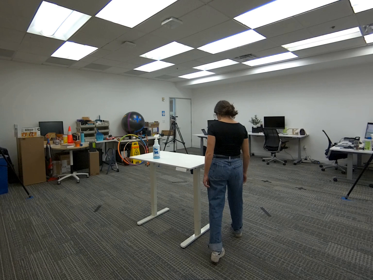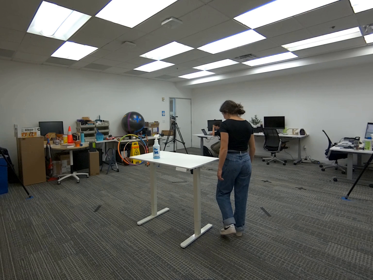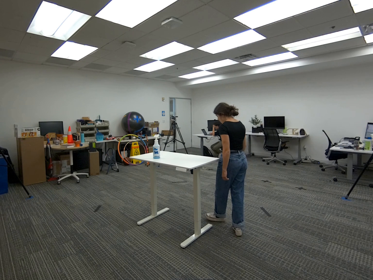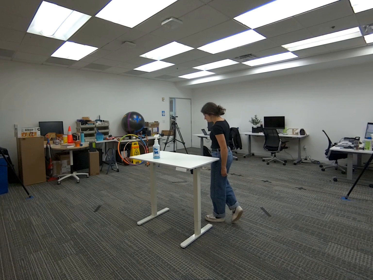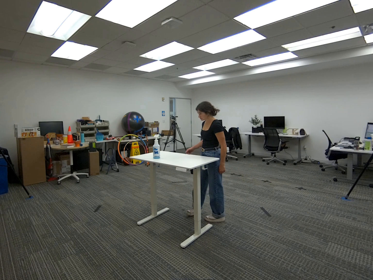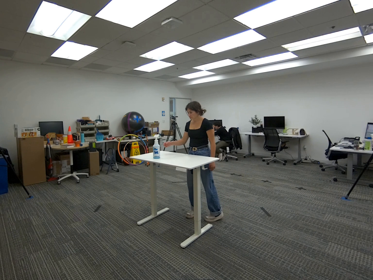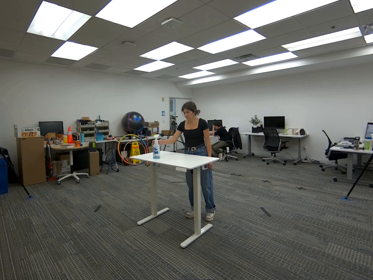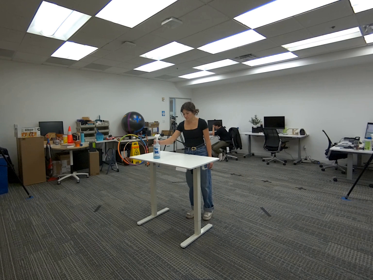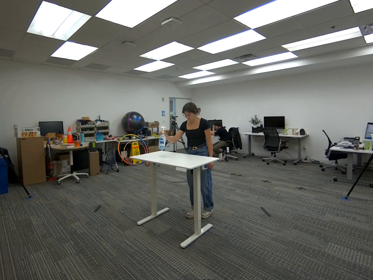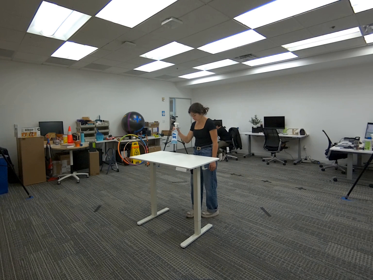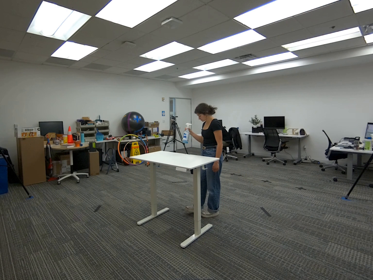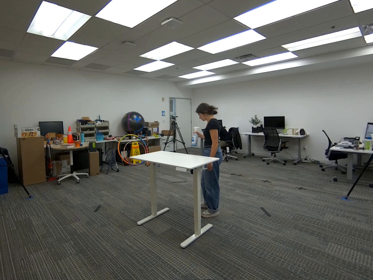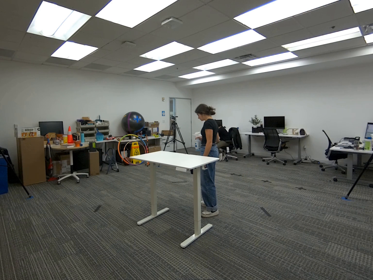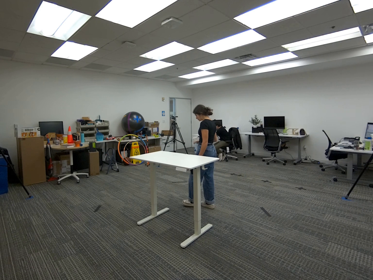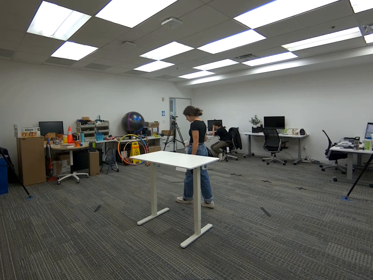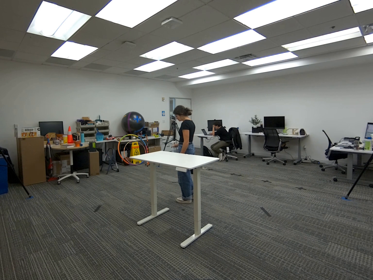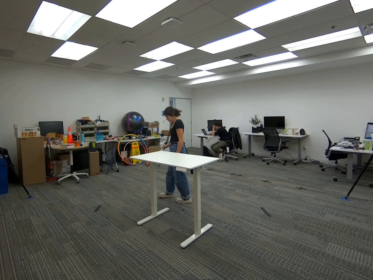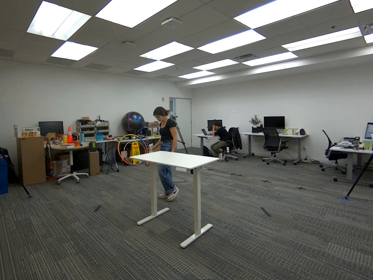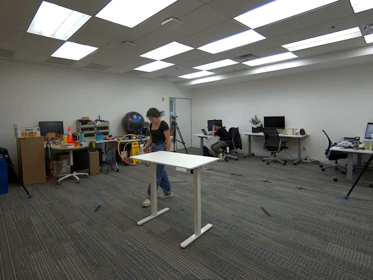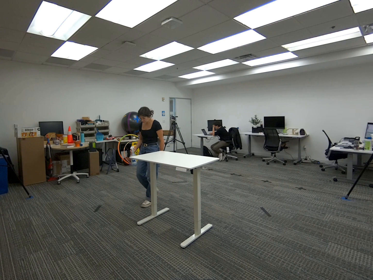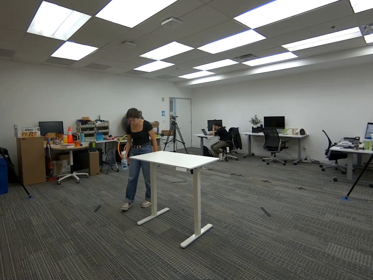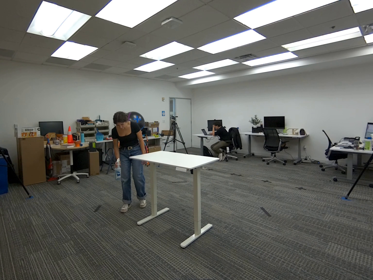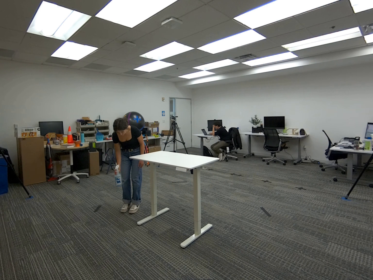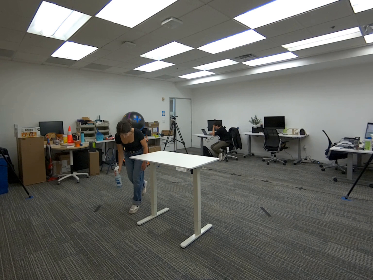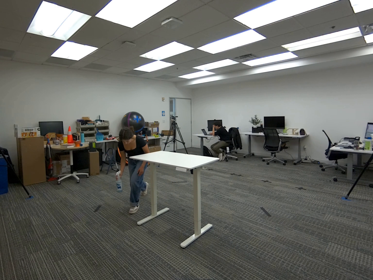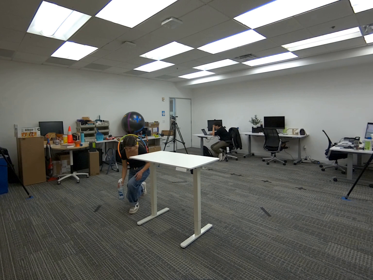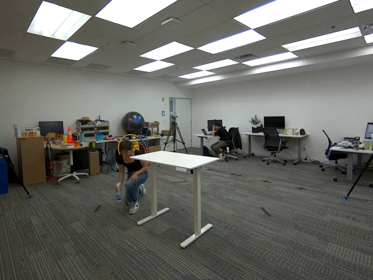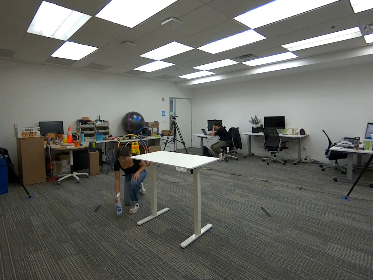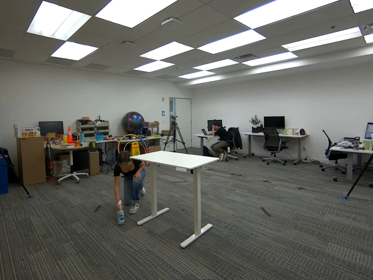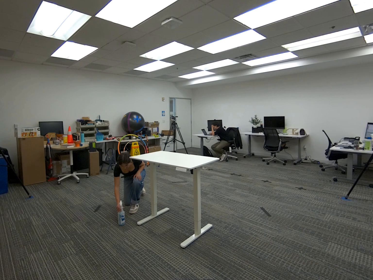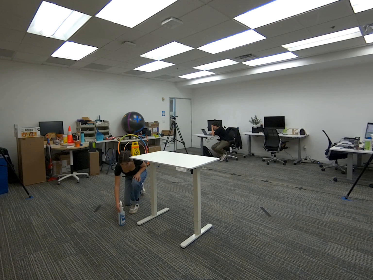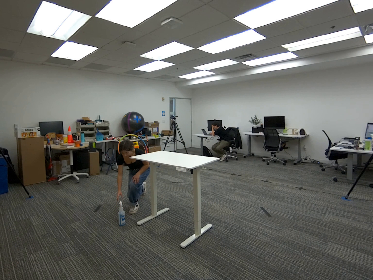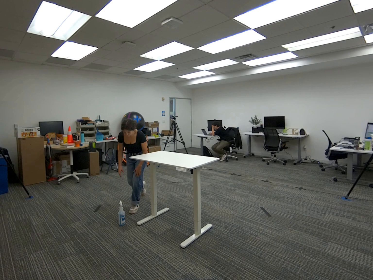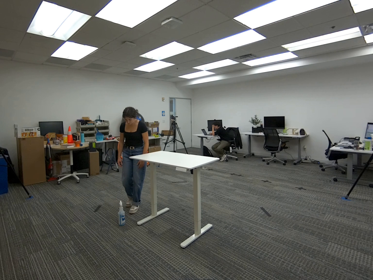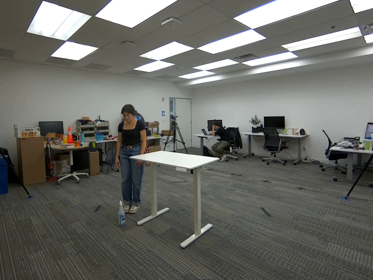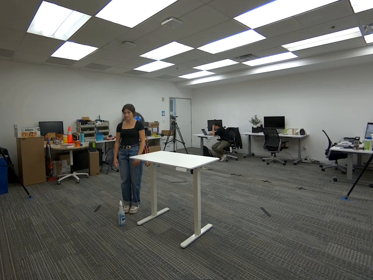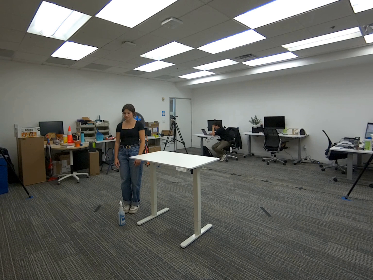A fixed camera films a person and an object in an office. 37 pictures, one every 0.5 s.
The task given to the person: Walk to the spray bottle on the white desk, pick up the spray bottle with your right hand and place it on the groun.
